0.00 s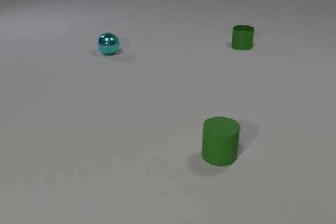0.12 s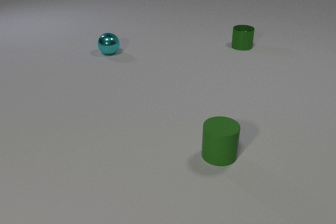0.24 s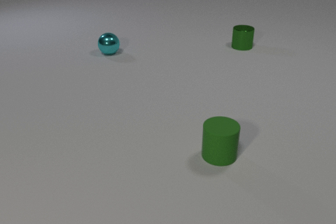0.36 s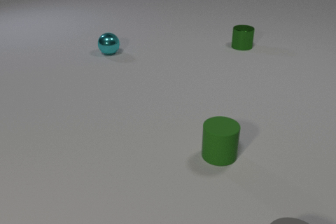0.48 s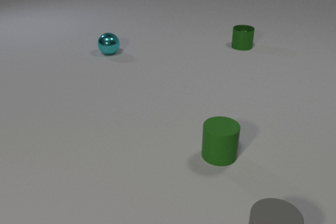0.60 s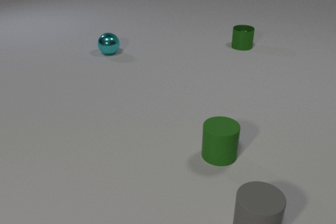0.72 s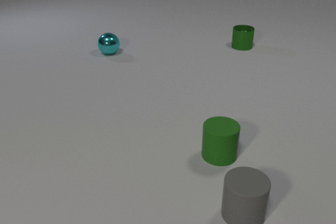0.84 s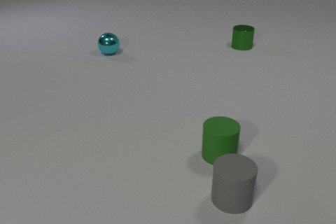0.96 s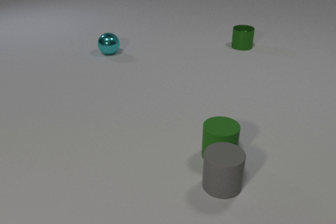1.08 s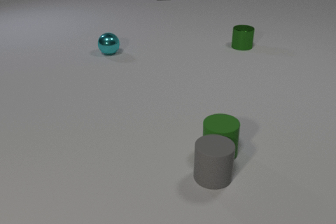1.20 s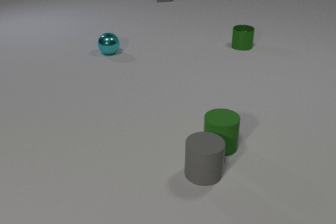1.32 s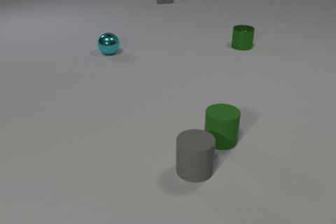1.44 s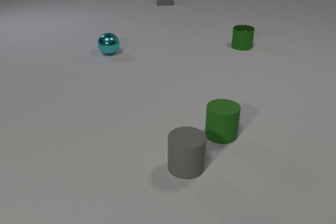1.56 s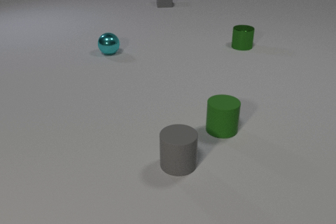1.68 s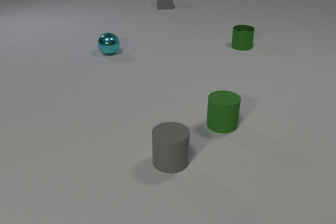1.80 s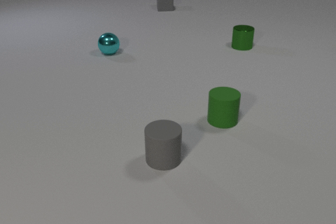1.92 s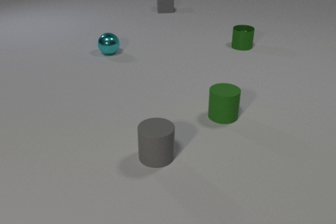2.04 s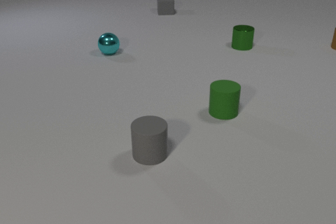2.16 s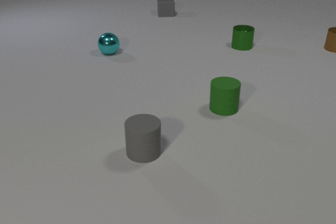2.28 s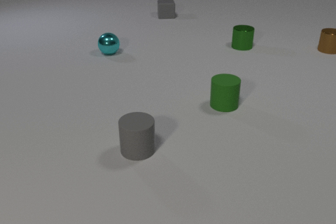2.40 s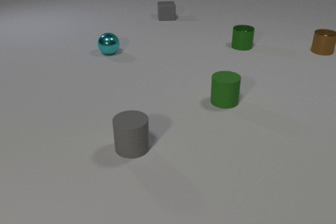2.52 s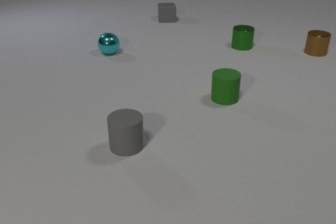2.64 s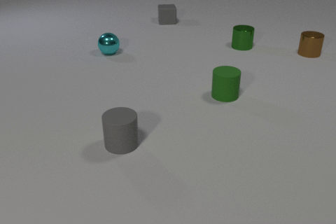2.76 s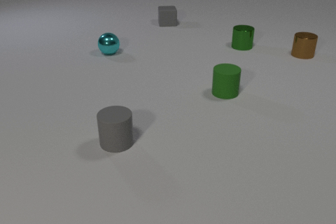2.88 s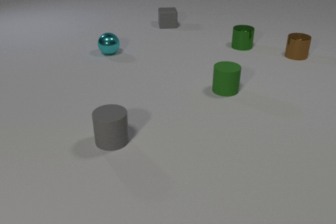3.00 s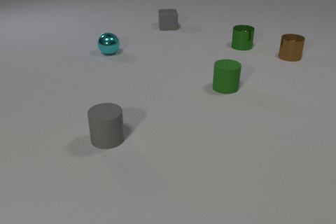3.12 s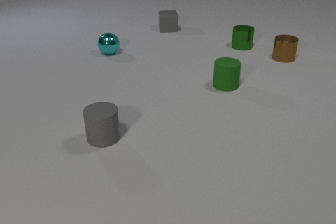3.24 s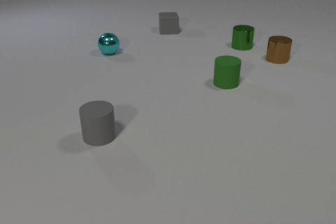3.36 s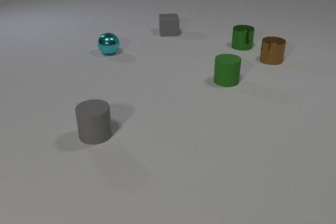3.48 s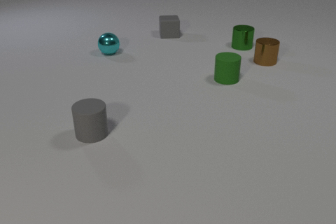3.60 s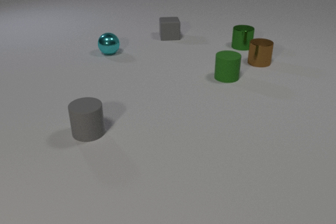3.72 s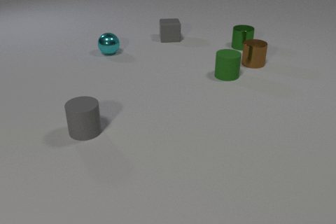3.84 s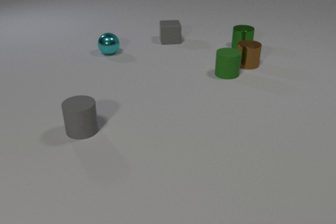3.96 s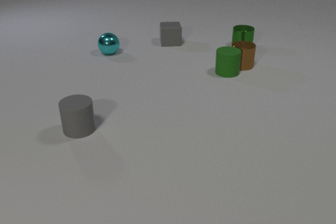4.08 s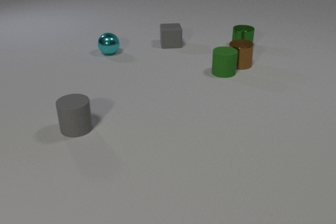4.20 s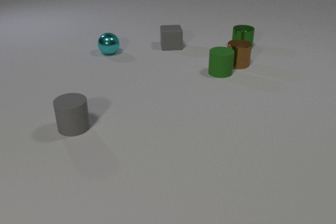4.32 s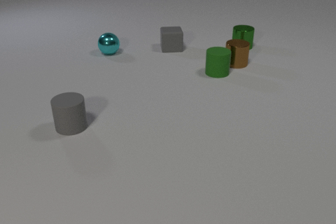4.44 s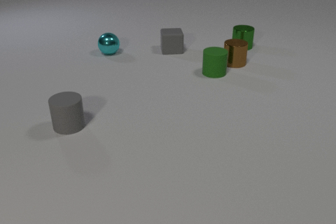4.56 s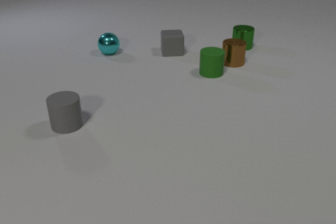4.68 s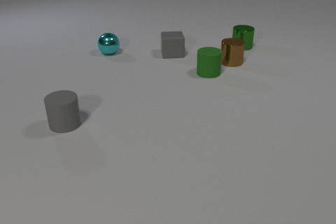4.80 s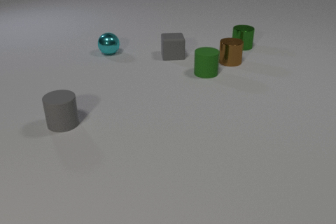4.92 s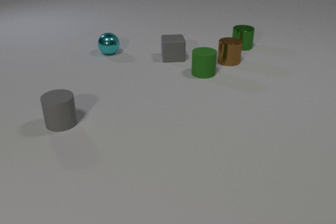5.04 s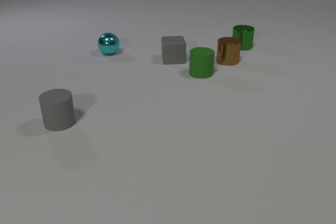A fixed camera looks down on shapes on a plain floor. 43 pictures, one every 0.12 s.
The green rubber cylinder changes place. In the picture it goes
away from the camera.
The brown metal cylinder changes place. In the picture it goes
to the left.
0.00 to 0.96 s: The gray rubber cylinder comes in at the bottom edge, slides away from the camera and to the left. The gray rubber cube comes in at the top edge.
0.96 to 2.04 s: The gray rubber cylinder slides to the left and away from the camera. The green rubber cylinder slides away from the camera. The brown metal cylinder comes in at the right edge, slides toward the camera. The gray rubber cube slides toward the camera. The gray rubber cylinder and the green rubber cylinder collide.
2.04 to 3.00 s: The gray rubber cylinder slides to the left and away from the camera. The green rubber cylinder slides away from the camera. The brown metal cylinder slides to the left and toward the camera. The gray rubber cube slides toward the camera.
3.00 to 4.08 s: The gray rubber cylinder slides to the left and away from the camera. The green rubber cylinder slides away from the camera. The brown metal cylinder slides to the left and toward the camera. The gray rubber cube slides toward the camera. The green rubber cylinder and the brown metal cylinder collide.
4.08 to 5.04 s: The gray rubber cylinder slides to the left and away from the camera. The green rubber cylinder slides to the left. The brown metal cylinder slides to the left and away from the camera. The gray rubber cube slides toward the camera.
What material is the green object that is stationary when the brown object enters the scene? metal.
How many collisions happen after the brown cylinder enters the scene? 1.
How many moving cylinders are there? 3.
